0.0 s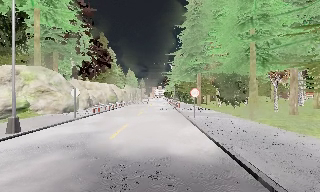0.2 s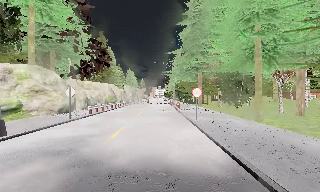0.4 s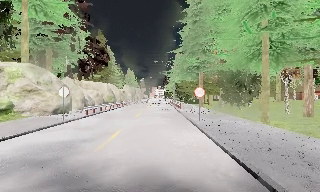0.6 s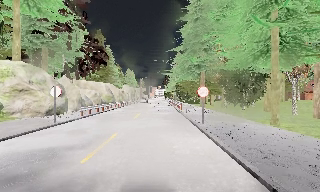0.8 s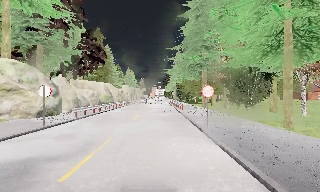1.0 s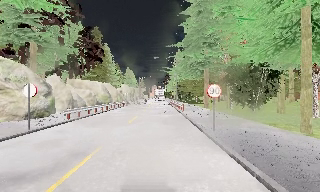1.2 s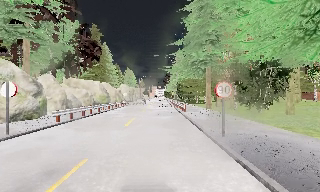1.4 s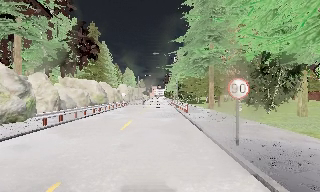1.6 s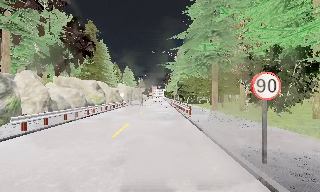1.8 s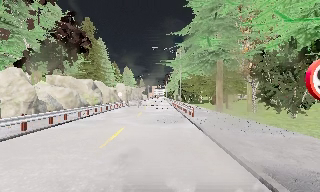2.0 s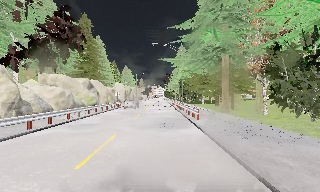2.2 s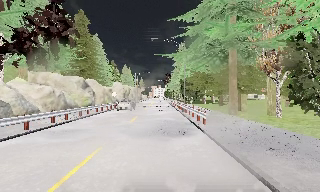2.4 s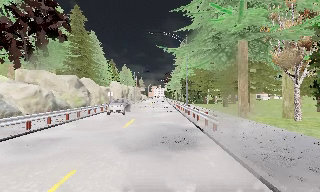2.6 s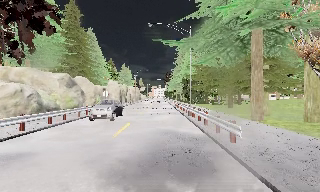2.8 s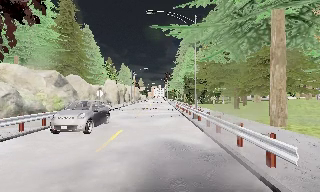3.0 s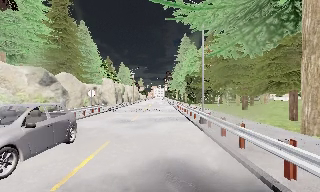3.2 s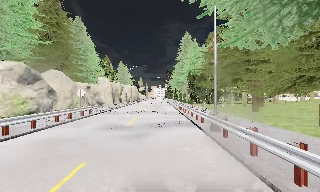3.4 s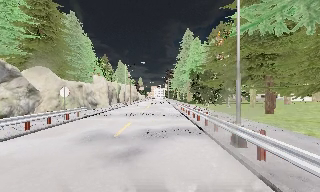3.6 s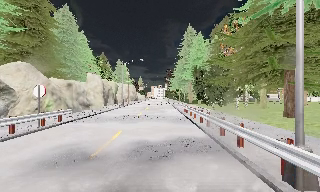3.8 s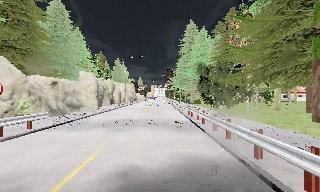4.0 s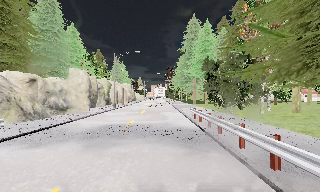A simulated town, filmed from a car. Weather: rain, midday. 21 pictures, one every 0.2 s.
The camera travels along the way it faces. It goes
forward.
0.0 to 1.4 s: The camera travels forward, about 6 m, so what stands in front looms larger. It gains speed.
1.4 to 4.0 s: The camera travels forward, about 25 m, so what stands in front looms larger.
The film runs forward here.
